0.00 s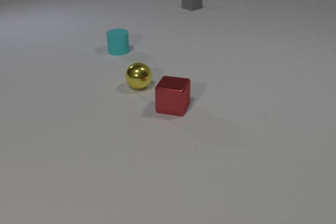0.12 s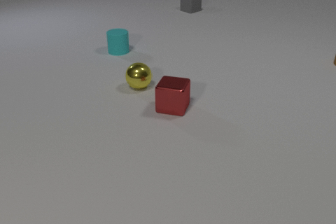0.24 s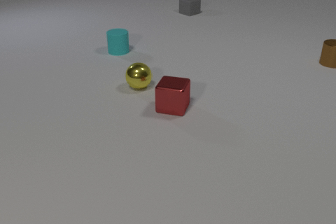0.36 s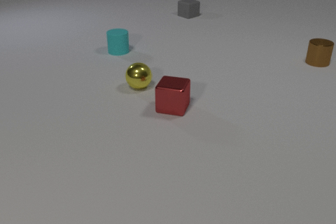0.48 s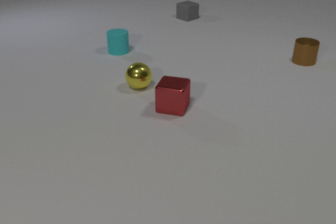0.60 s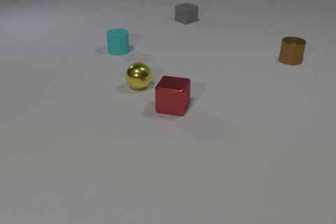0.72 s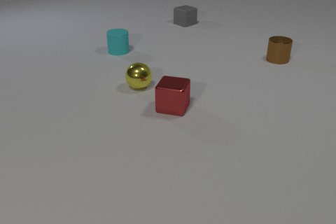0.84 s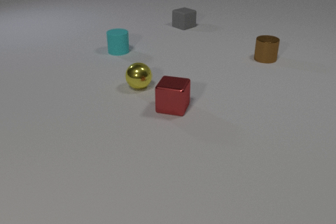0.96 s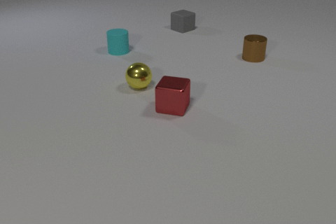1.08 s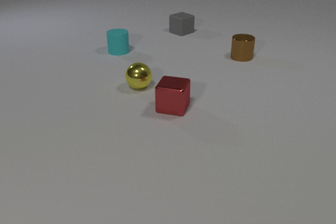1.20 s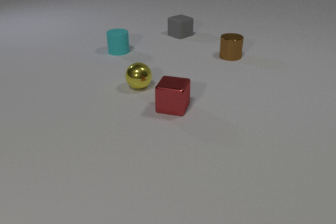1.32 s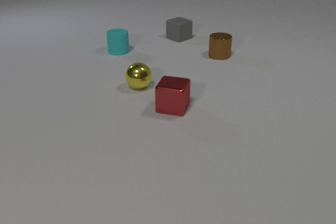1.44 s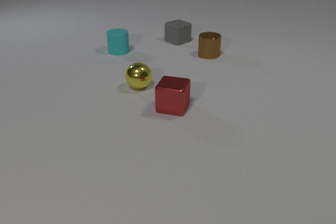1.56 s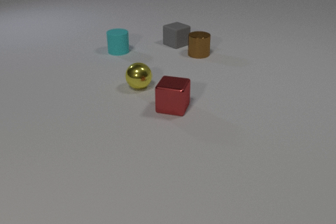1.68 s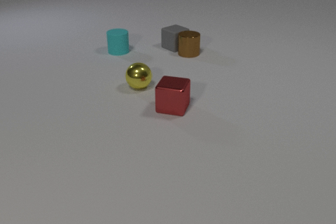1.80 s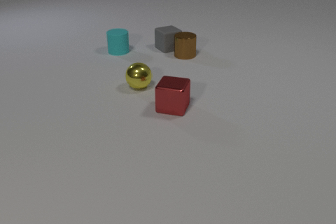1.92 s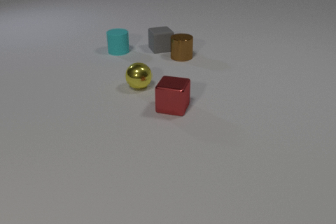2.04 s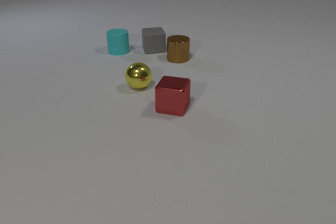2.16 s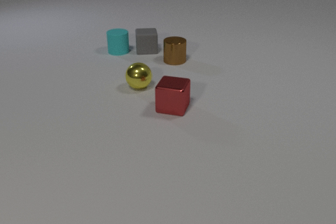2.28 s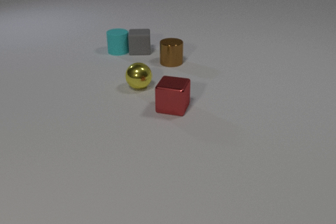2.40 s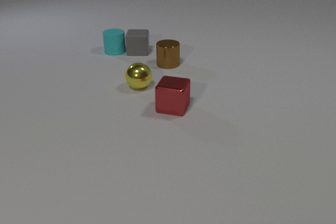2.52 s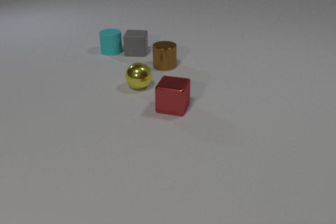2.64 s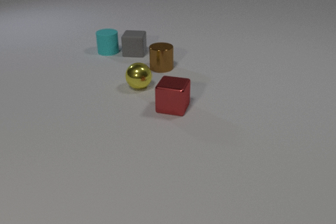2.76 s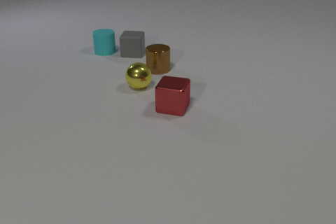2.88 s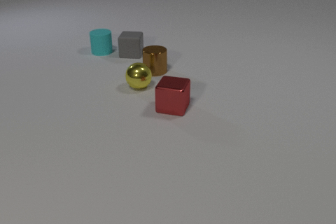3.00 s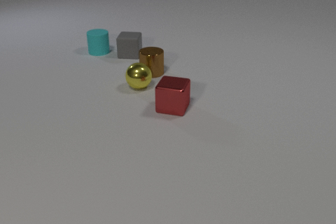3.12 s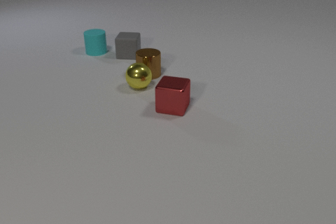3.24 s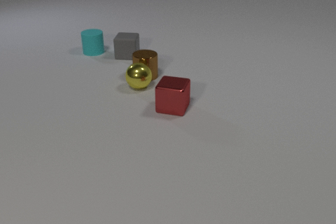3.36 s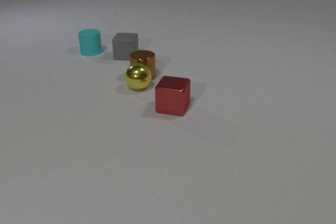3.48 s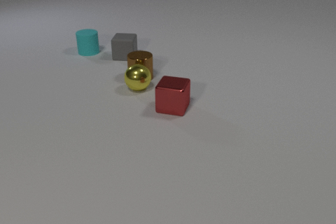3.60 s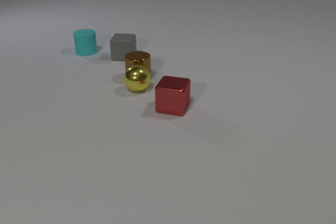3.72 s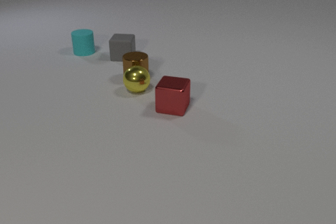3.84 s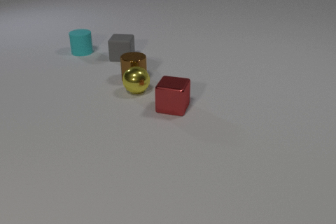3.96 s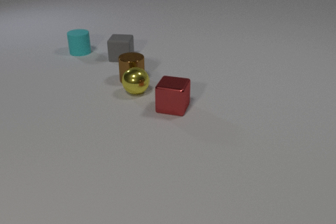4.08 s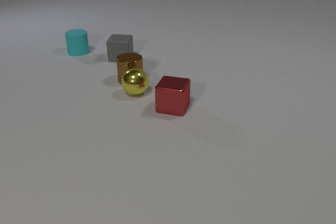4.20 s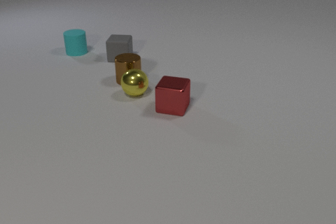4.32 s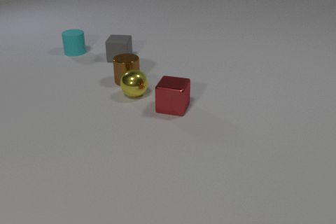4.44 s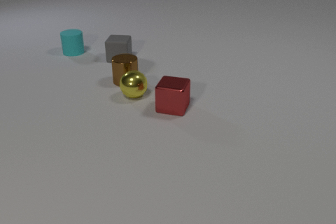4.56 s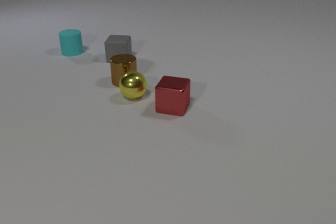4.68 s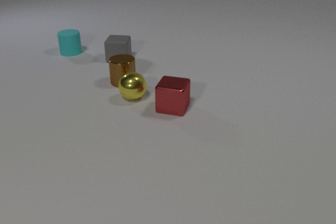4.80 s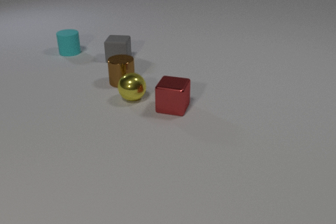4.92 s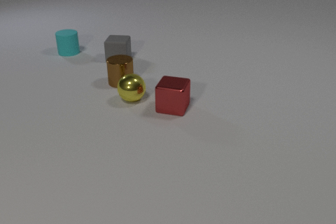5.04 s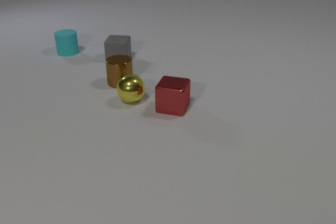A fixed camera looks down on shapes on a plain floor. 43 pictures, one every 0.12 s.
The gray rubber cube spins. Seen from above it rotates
clockwise.
The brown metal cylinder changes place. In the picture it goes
to the left.
0.00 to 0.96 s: The brown metal cylinder comes in at the right edge, slides to the left. The gray rubber cube slides toward the camera.
0.96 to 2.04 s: The brown metal cylinder slides to the left. The gray rubber cube slides toward the camera and to the left, spins clockwise seen from above by about 30 degrees, its near face sliding to the left. The brown metal cylinder and the gray rubber cube collide.
2.04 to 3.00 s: The brown metal cylinder slides toward the camera and to the left. The gray rubber cube slides to the left and toward the camera. The cyan rubber cylinder slides to the left. The gray rubber cube and the cyan rubber cylinder collide.
3.00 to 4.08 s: The brown metal cylinder slides to the left and toward the camera. The gray rubber cube slides to the left and toward the camera. The cyan rubber cylinder slides to the left. The yellow metal sphere rolls toward the camera. The brown metal cylinder and the yellow metal sphere collide.
4.08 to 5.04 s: The brown metal cylinder slides to the left. The cyan rubber cylinder slides to the left. The yellow metal sphere rolls toward the camera.
What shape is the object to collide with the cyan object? cube.
How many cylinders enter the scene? 1.
How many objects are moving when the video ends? 3.
